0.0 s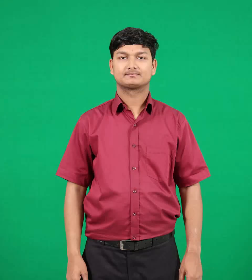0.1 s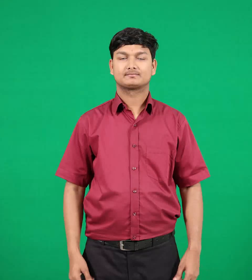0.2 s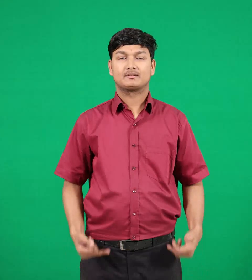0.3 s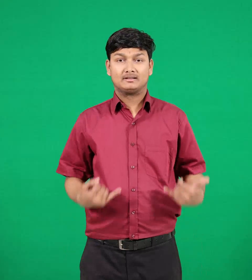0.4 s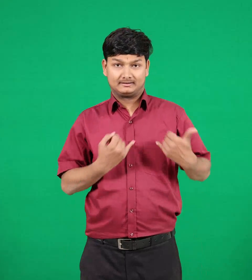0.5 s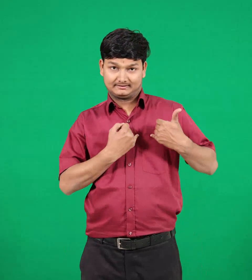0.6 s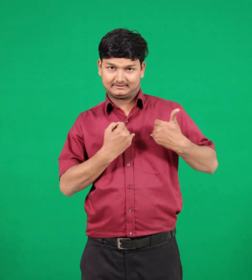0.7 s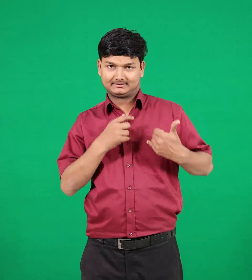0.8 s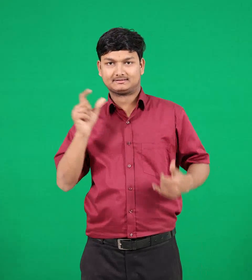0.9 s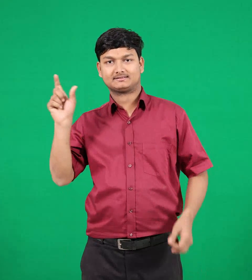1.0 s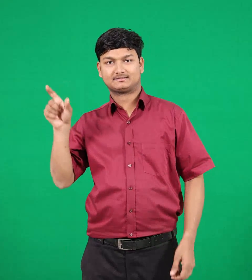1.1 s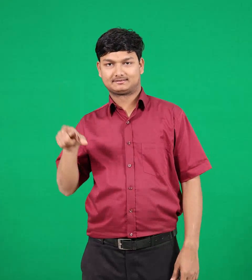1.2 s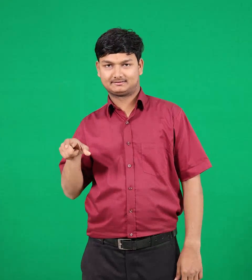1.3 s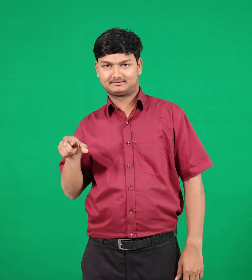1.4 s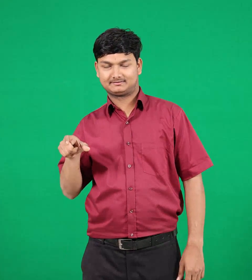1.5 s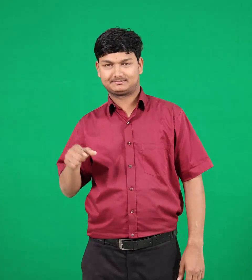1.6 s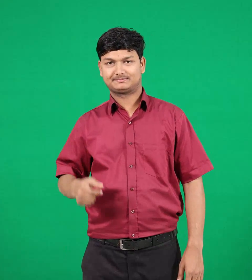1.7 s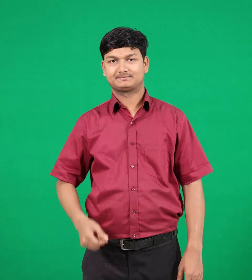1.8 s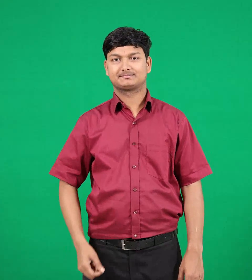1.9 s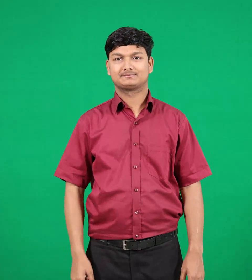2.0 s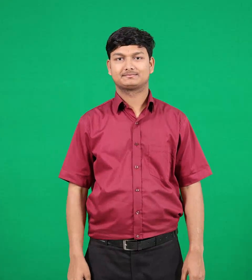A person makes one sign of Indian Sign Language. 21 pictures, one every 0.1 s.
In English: sinner
